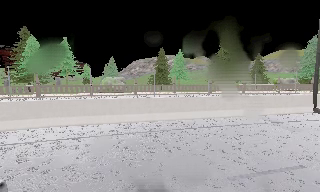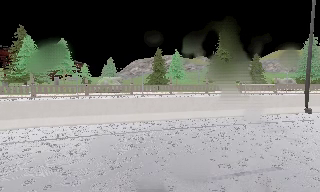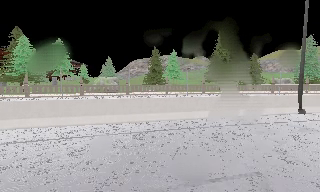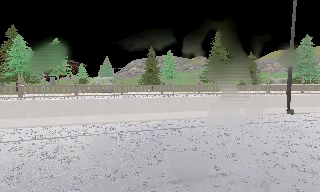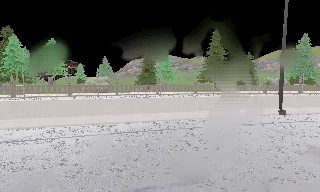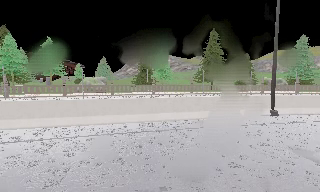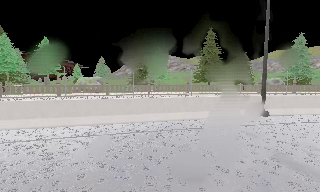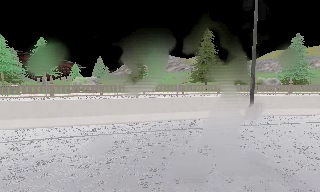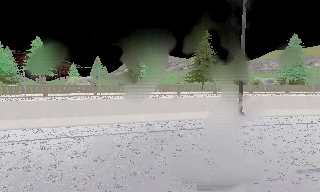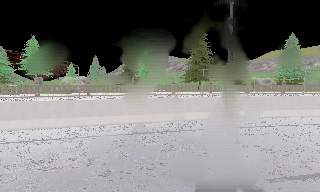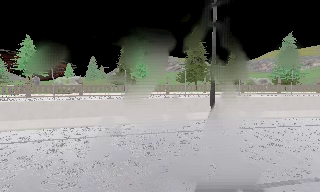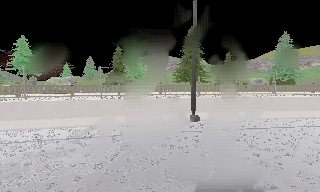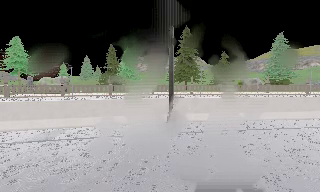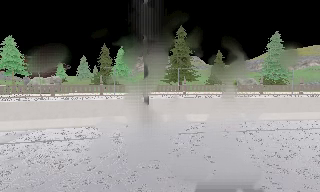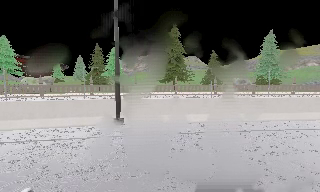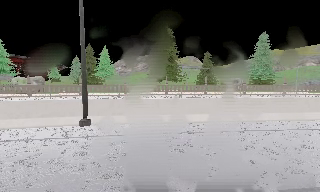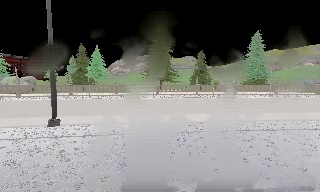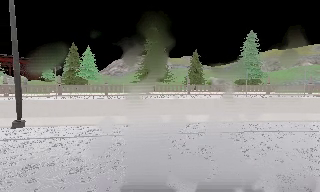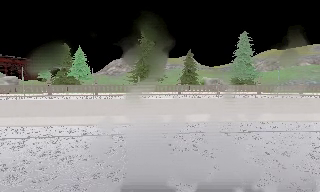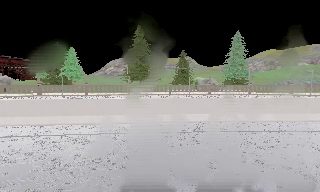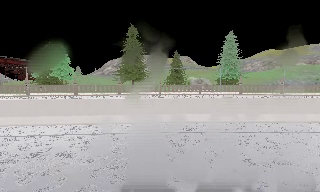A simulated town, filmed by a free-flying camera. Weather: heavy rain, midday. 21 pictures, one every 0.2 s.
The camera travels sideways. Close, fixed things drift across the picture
to the left.
0.0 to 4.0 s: The camera travels to its right, about 20 m, so close, fixed things drift to the left. It gains speed.
The film runs forward here.
